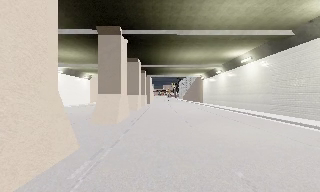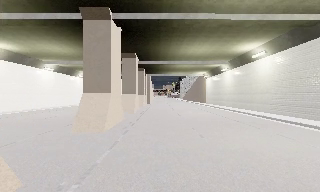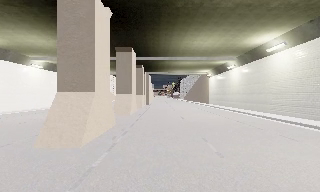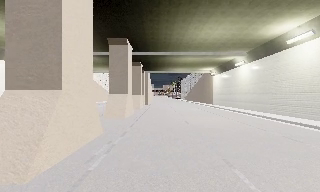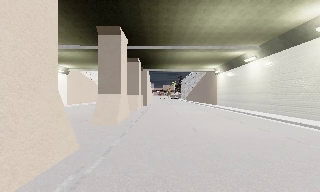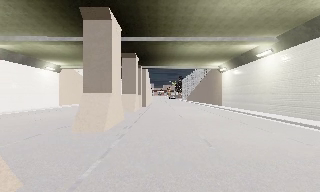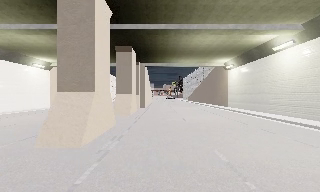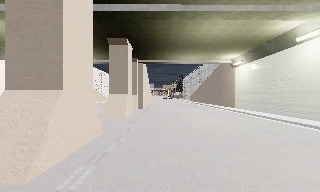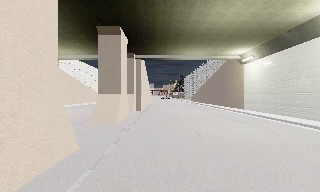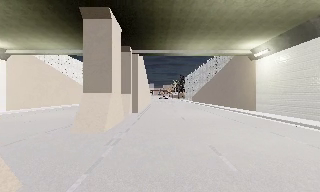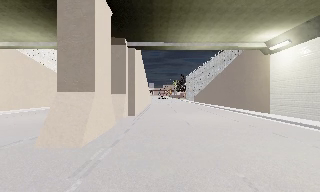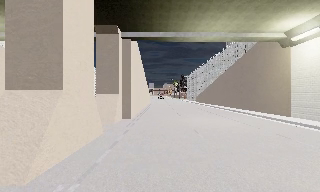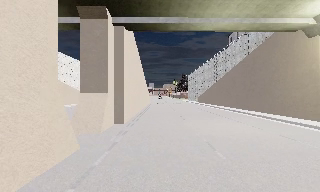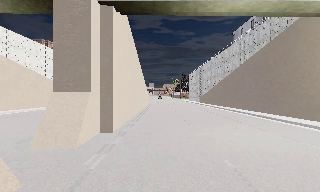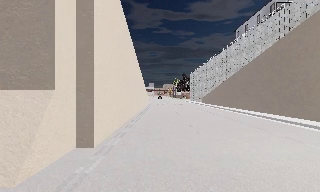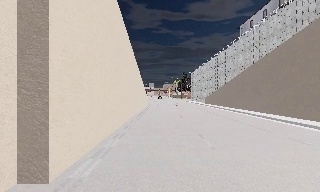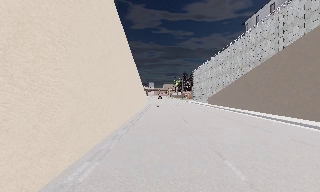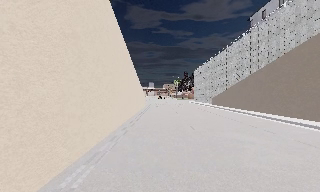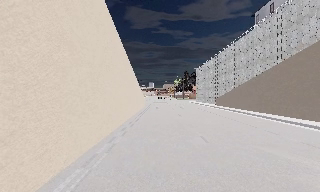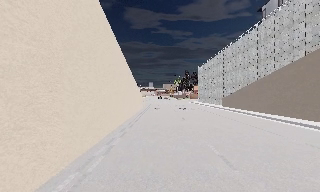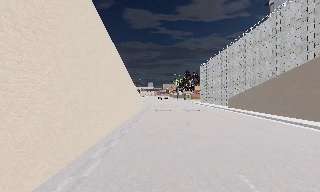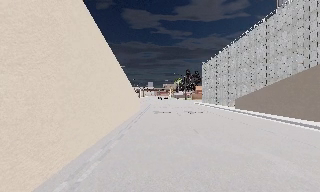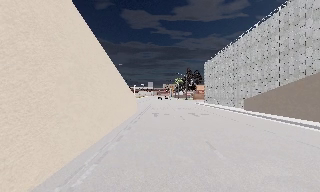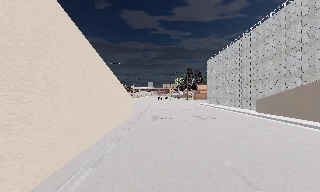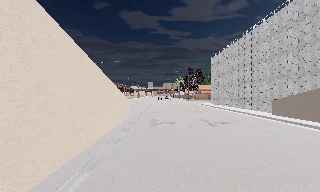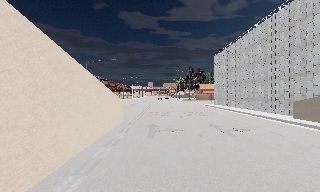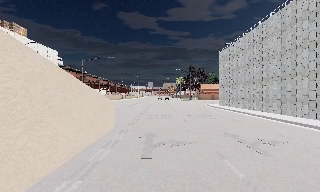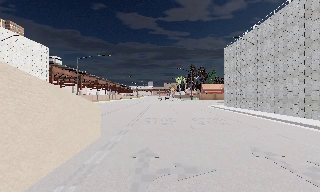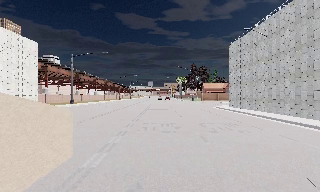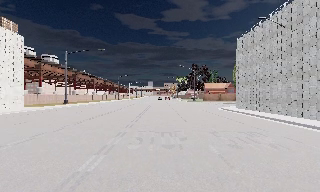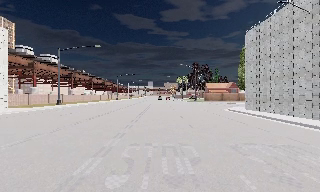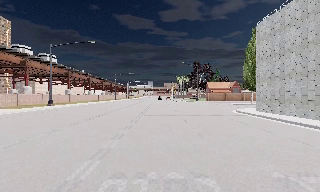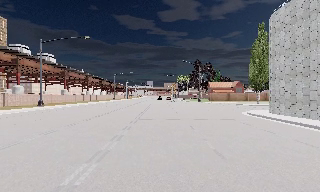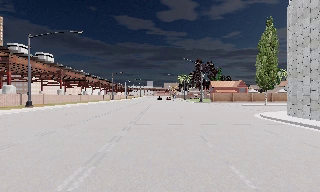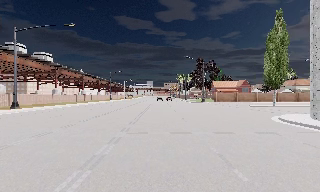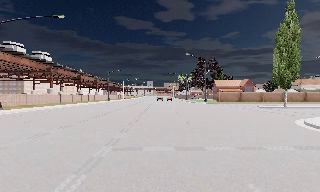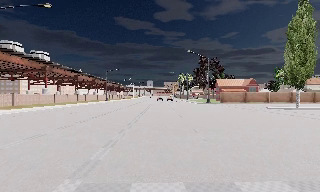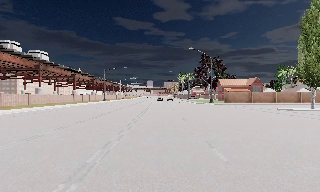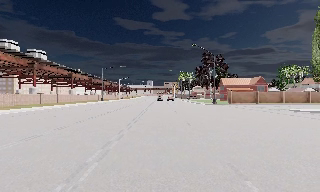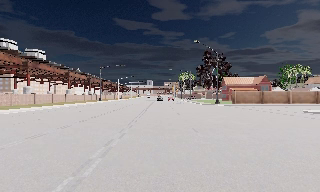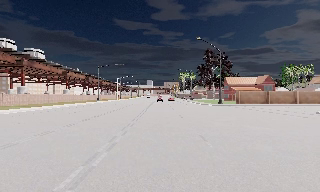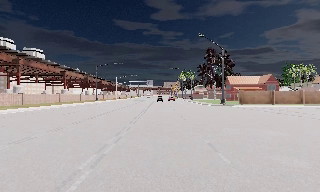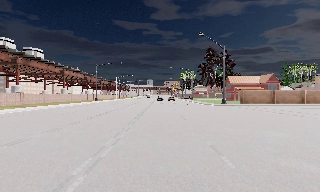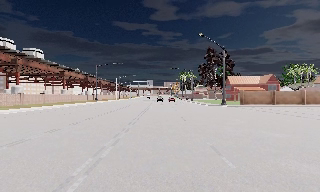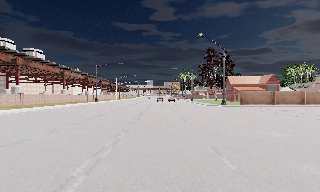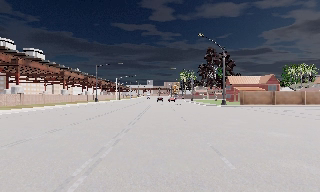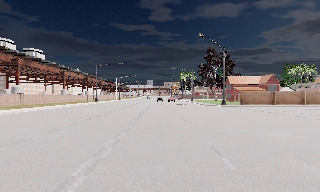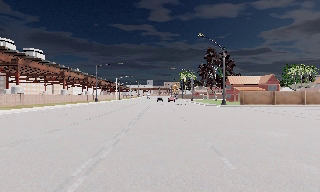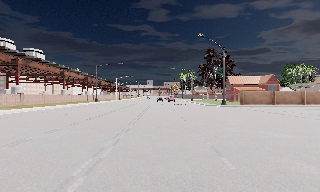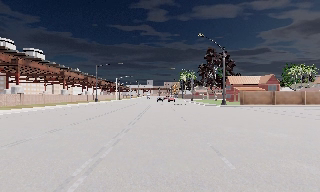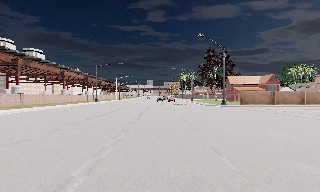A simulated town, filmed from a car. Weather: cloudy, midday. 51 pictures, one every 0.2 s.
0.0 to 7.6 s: The camera travels forward, about 85 m, so what stands in front looms larger.
7.6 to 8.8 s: The camera travels forward, about 4.5 m, so what stands in front looms larger. It loses speed.
8.8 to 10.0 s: The camera keeps its place and its aim.
The film runs forward here.
